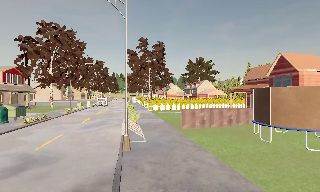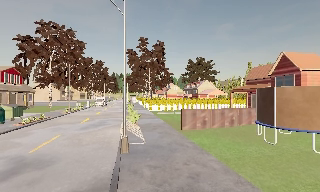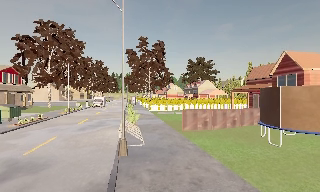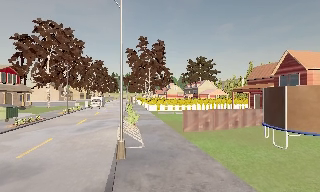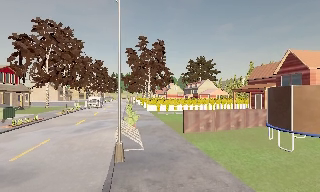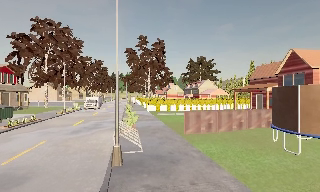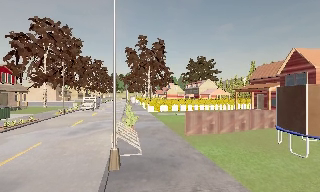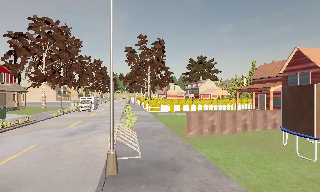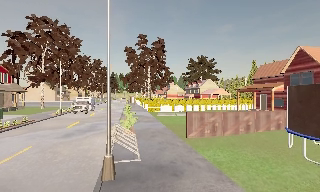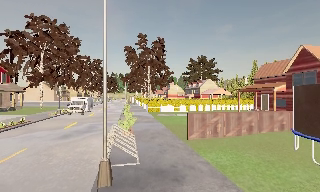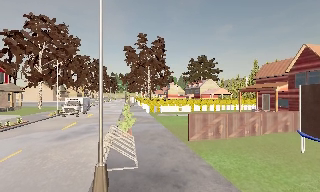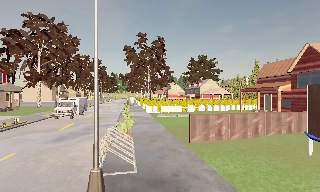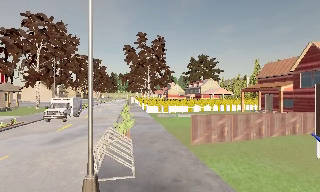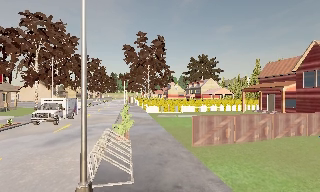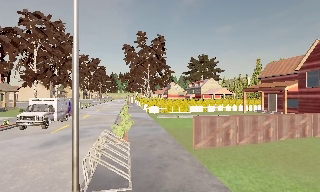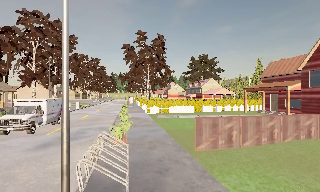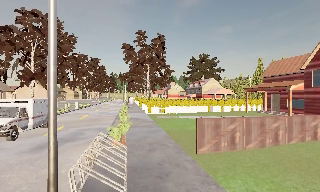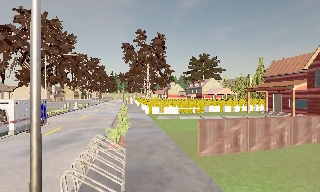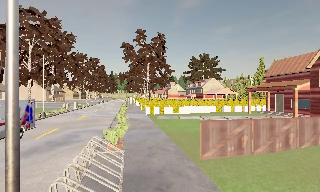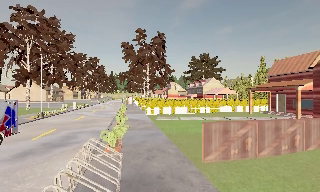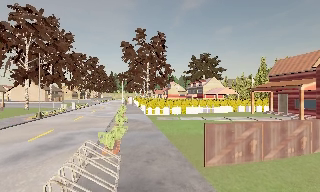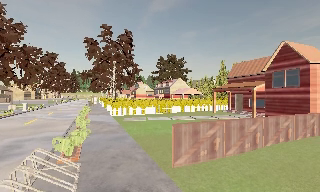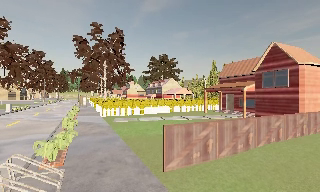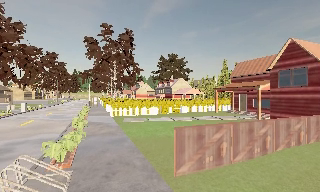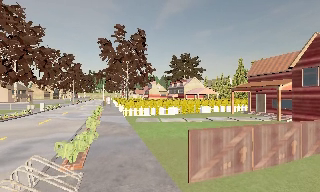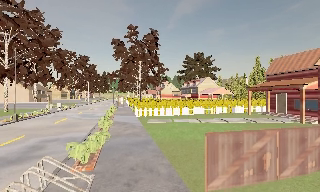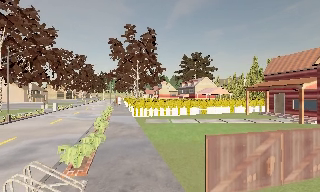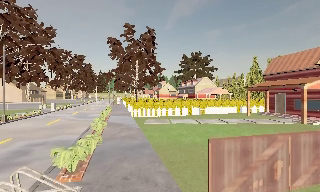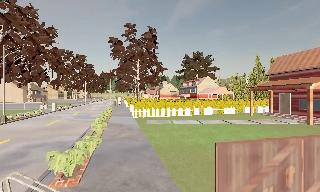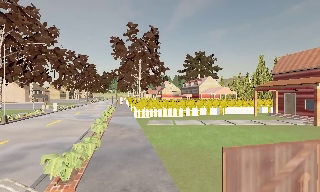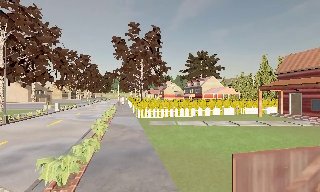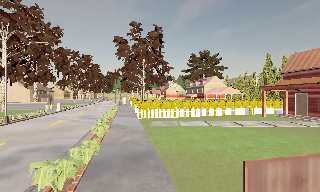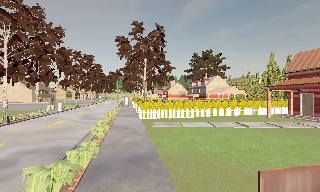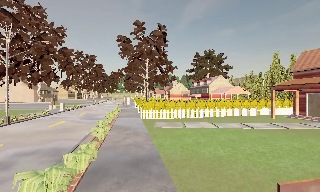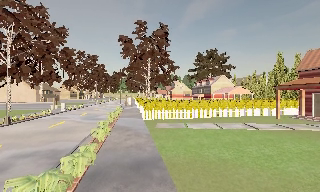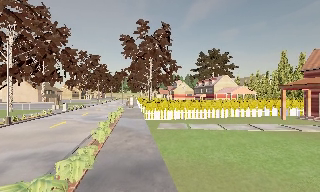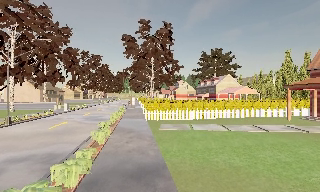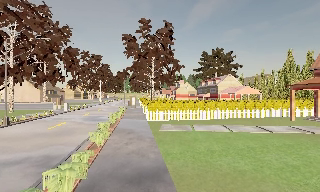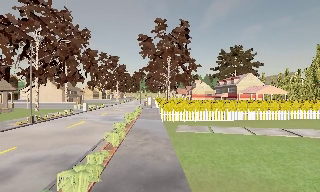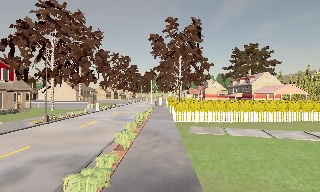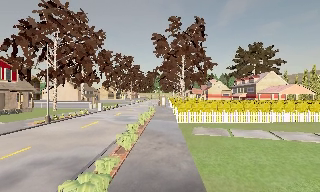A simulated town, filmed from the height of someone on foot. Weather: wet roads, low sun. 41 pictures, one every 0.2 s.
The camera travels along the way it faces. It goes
forward.
0.0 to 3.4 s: The camera travels forward, about 6 m, so what stands in front looms larger.
3.4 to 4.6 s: The scene slides to the left, as the camera pans about 10 degrees to its right. It travels forward, about 2 m, so what stands in front looms larger.
4.6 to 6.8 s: The camera pans to its left, which is counterclockwise from overhead, by about 10 degrees. It travels forward, about 3.5 m, so what stands in front looms larger.
6.8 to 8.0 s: The scene slides to the right, as the camera pans about 10 degrees to its left. It travels forward, about 2 m, so what stands in front looms larger.
The film runs forward here.
